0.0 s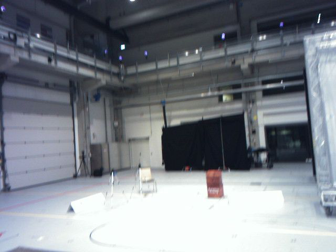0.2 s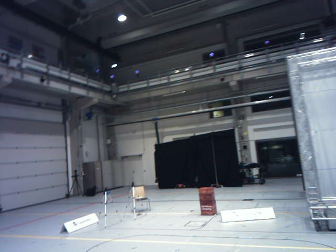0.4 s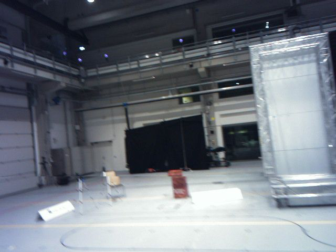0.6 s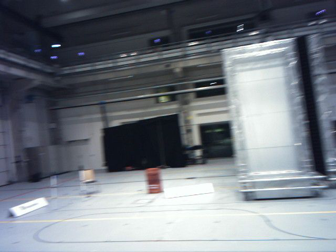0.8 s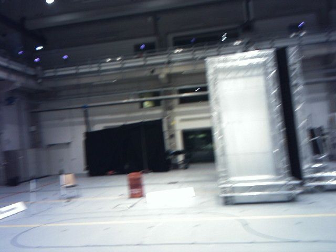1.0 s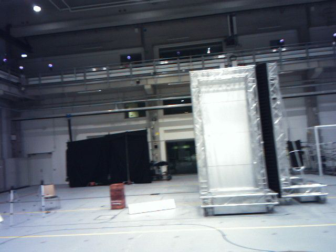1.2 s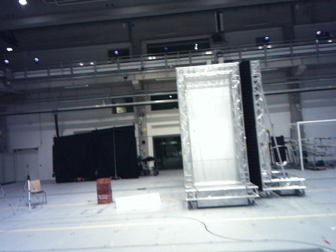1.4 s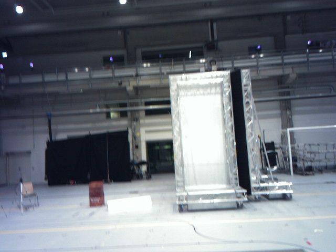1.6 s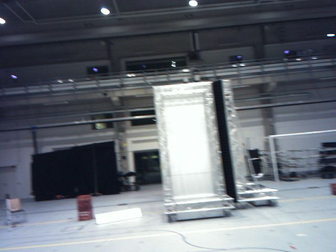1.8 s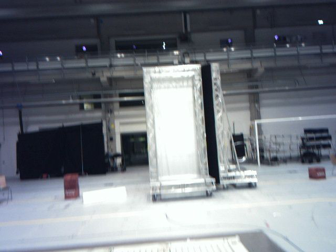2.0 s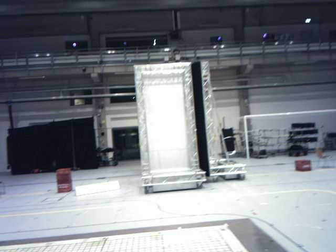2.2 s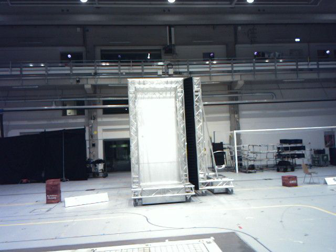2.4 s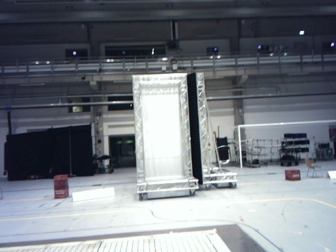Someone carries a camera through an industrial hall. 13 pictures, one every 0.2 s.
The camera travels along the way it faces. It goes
backward.
0.0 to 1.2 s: The camera swings to its right by about 20 degrees, and the scene slides to the left. It travels backward, about 1.2 m, so what stands in front gets smaller.
1.2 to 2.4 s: The camera travels backward, about 1.2 m, so what stands in front gets smaller.
The film runs backward here.
